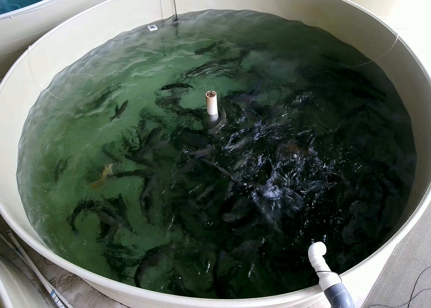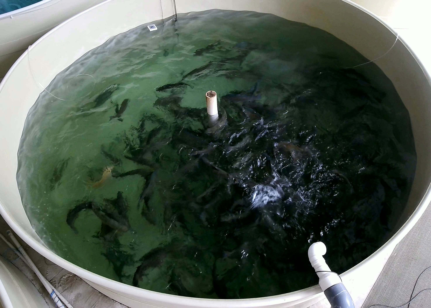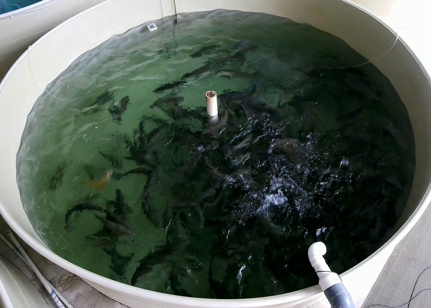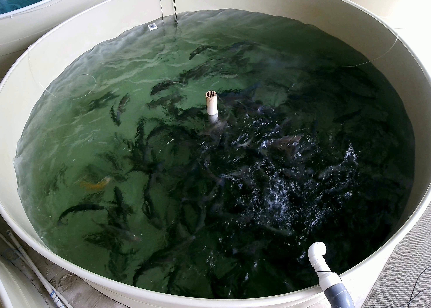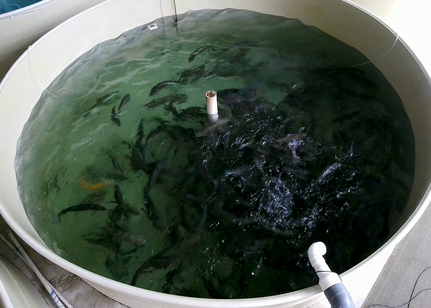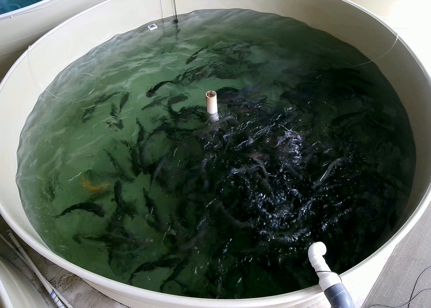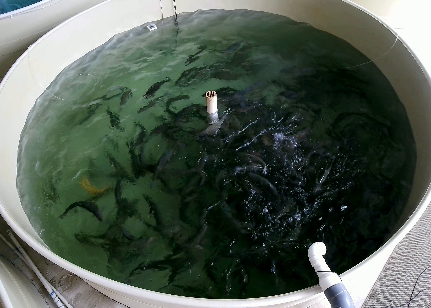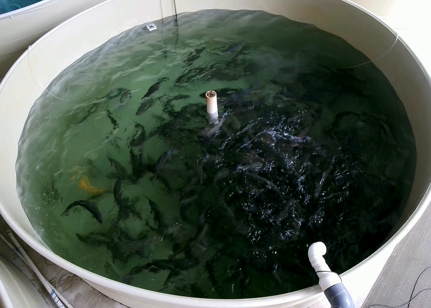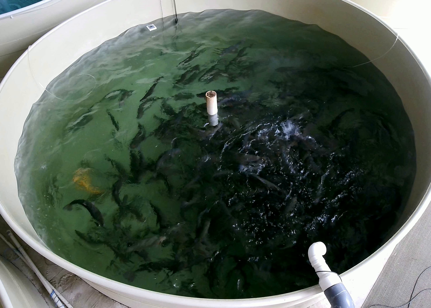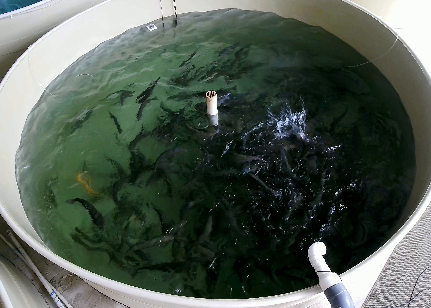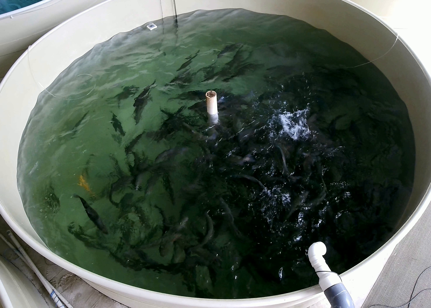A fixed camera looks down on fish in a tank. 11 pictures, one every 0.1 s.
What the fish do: Weak feeding.
